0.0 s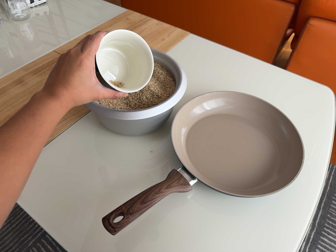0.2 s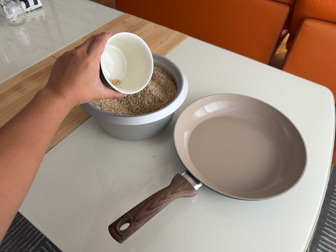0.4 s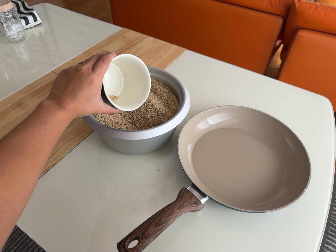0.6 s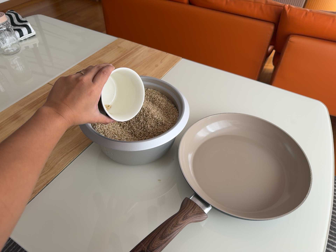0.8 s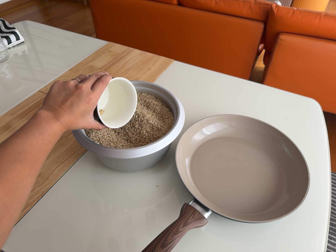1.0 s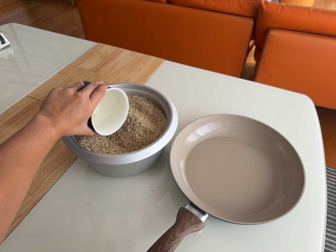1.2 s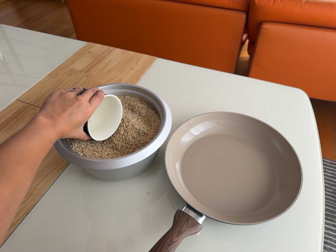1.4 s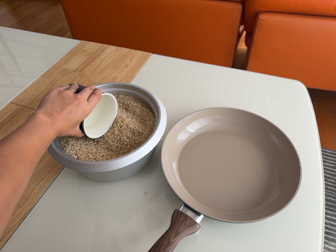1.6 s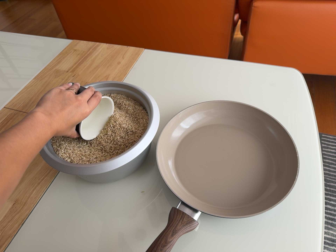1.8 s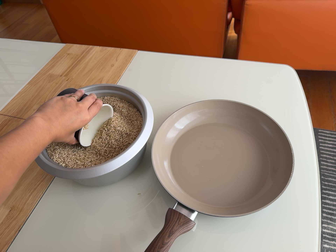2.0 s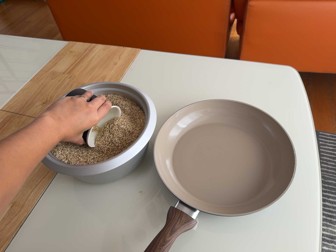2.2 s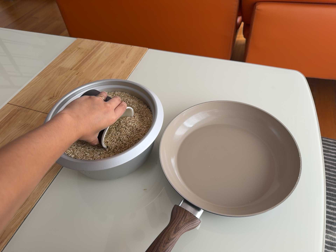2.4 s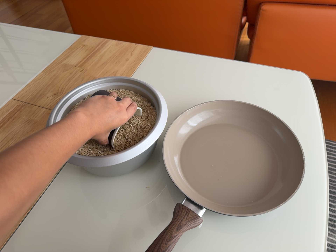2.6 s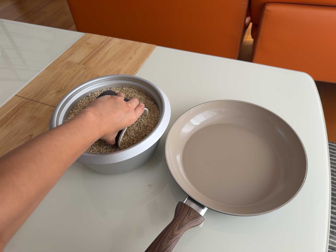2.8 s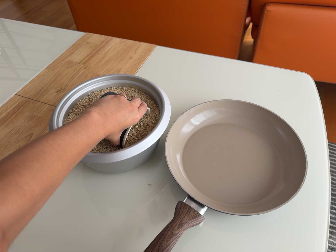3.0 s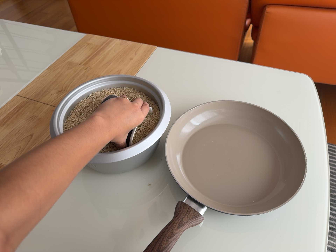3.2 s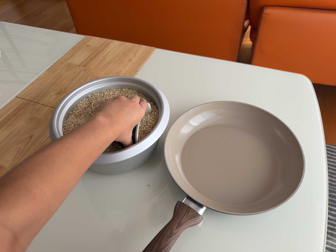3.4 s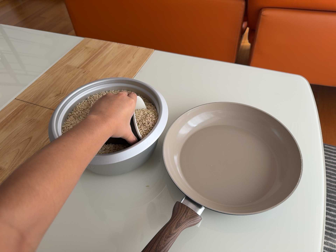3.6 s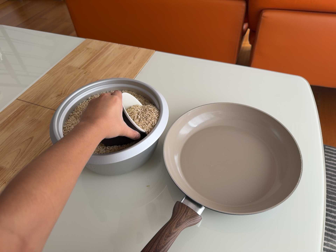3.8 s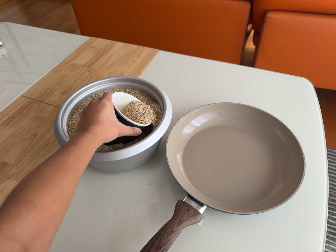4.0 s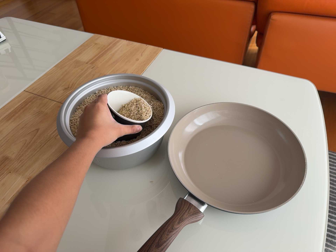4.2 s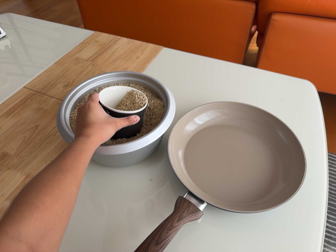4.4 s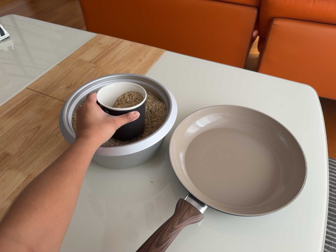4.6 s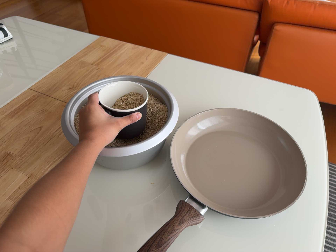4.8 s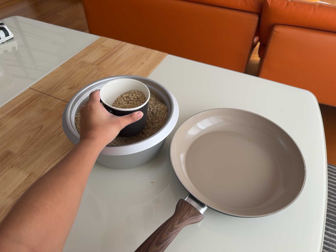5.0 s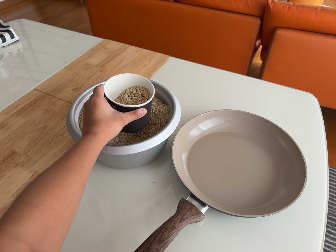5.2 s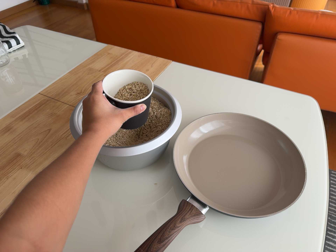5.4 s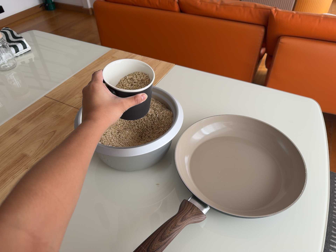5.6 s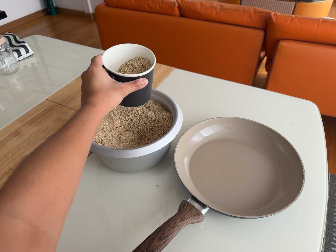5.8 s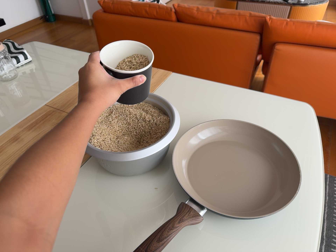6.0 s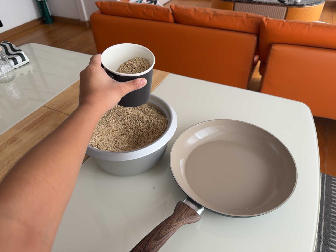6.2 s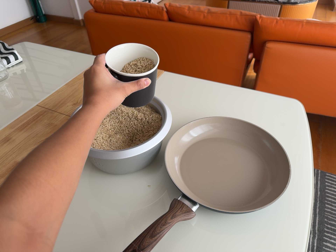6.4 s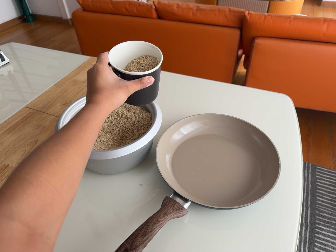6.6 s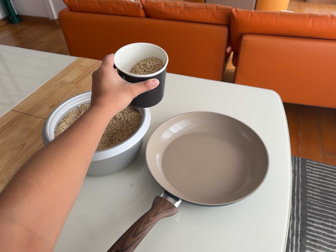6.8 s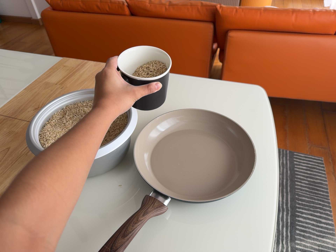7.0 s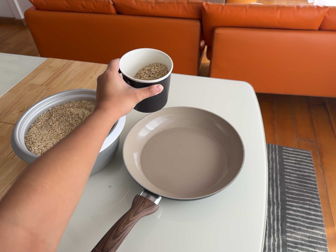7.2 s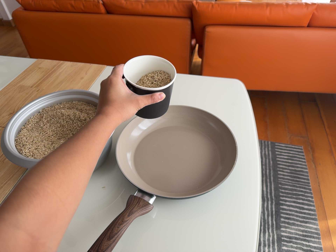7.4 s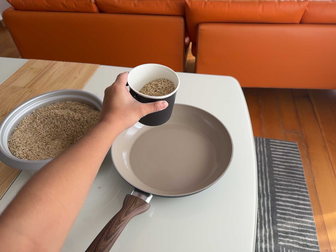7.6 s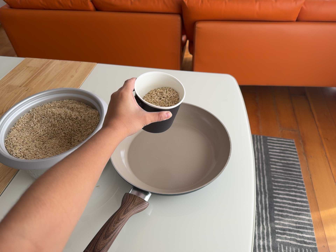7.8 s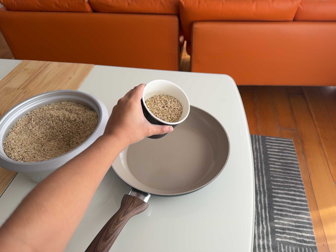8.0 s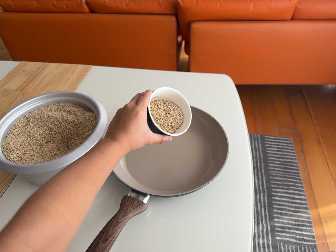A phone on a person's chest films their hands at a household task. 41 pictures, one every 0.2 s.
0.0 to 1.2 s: The camera travels toward the top of its view, about 7 cm, so close, fixed things drift downward. It rolls about its line of sight by about 10 degrees, and the scene rotates counterclockwise.
1.2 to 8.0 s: The camera travels to its right, about 8 cm, so close, fixed things drift to the left. It rolls about its line of sight by about 10 degrees, and the scene rotates counterclockwise.
The film runs forward here.
